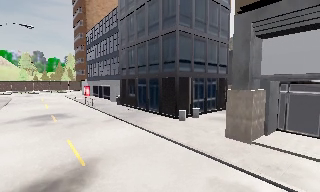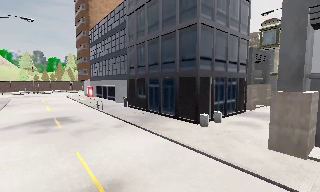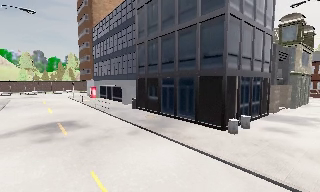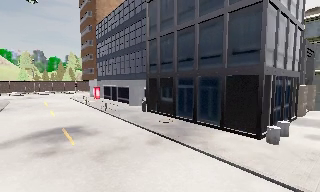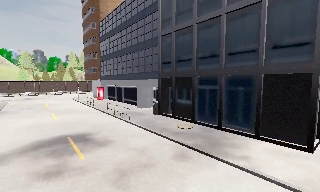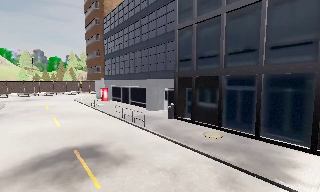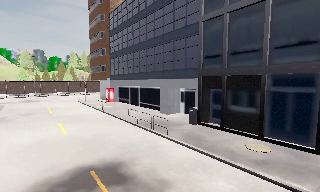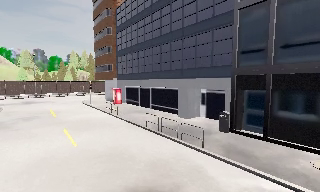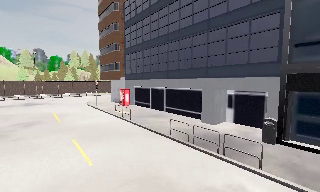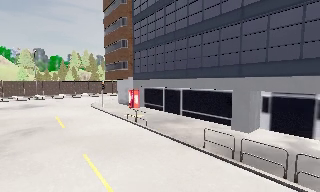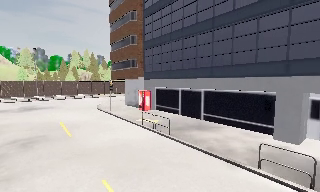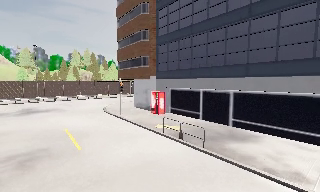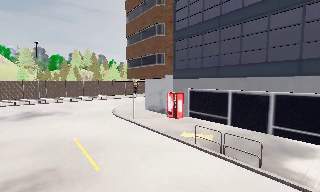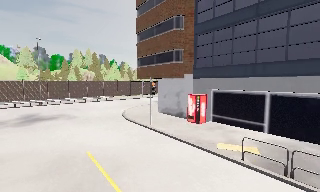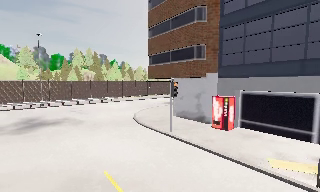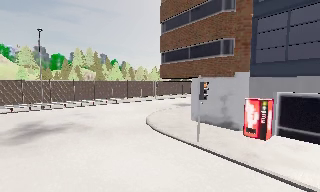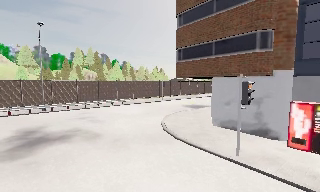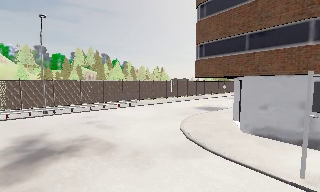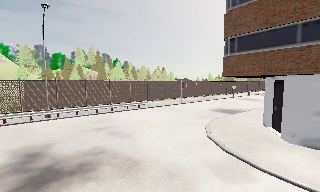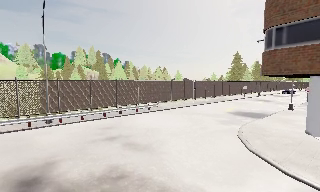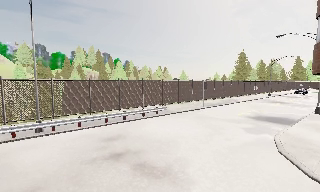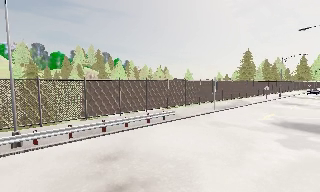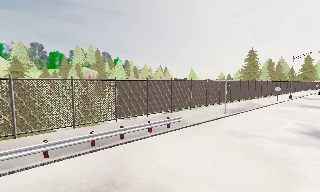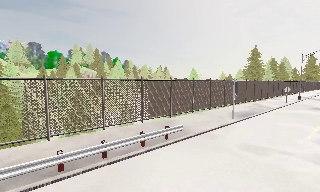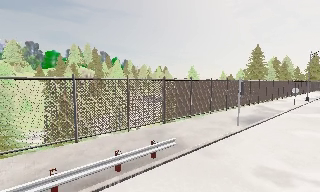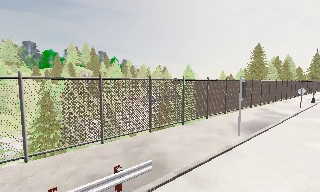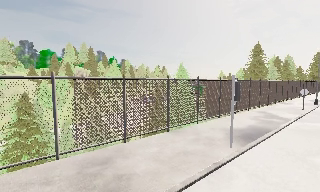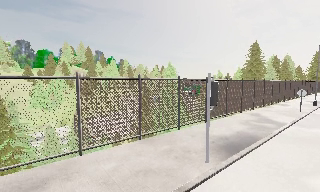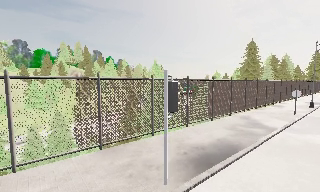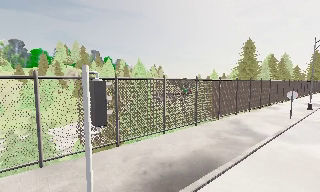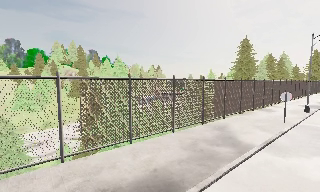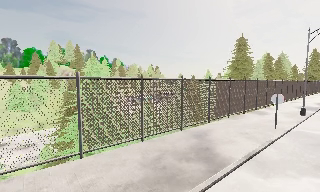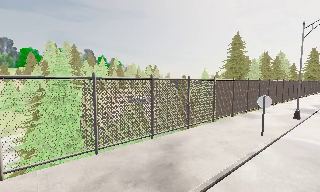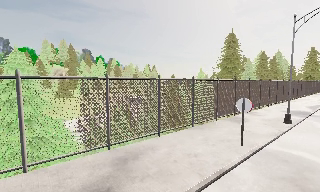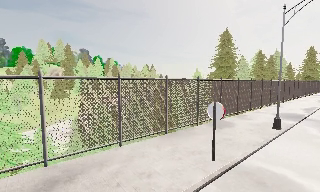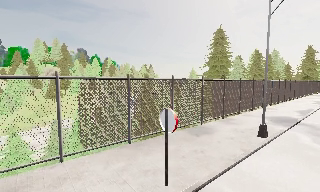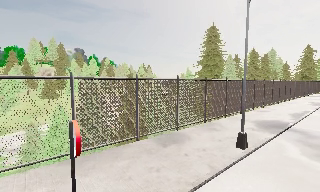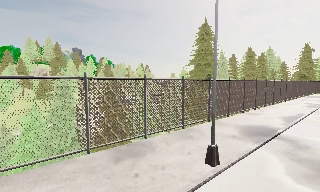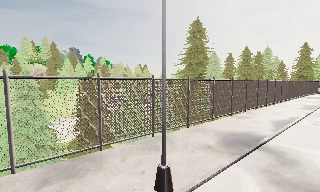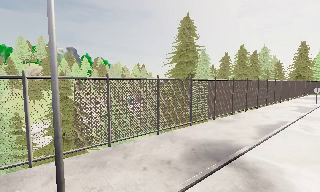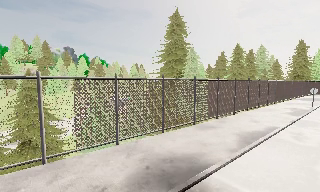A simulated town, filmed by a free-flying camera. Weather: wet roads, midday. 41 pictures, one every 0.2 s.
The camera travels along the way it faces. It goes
forward.
0.0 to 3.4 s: The camera travels forward and to its left, about 35 m, so what stands in front looms larger.
3.4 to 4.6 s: The camera travels forward, about 12 m, so what stands in front looms larger.
4.6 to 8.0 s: The camera travels to its right and forward, about 35 m, so close, fixed things drift to the left.
The film runs backward here.
